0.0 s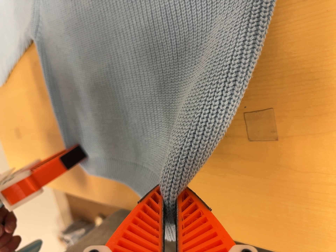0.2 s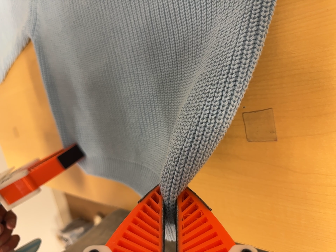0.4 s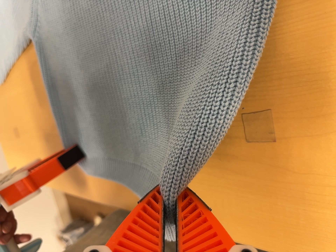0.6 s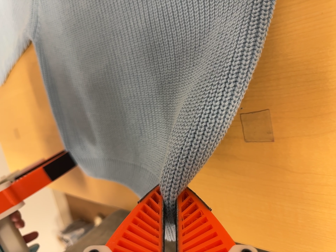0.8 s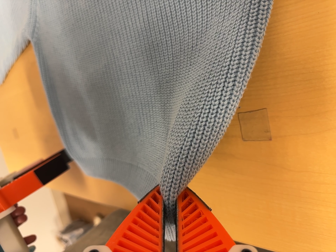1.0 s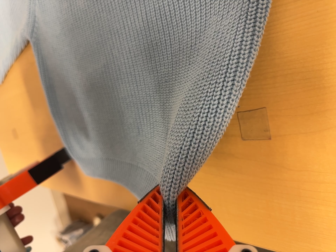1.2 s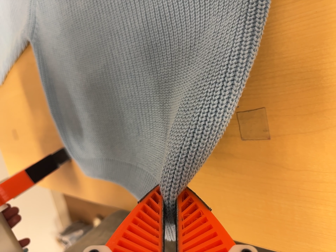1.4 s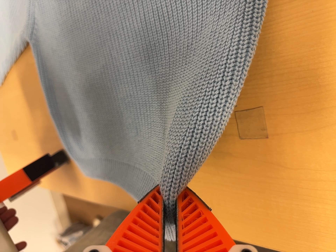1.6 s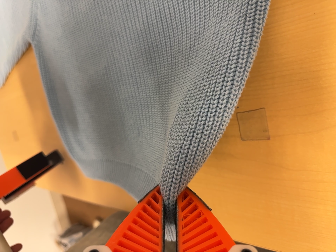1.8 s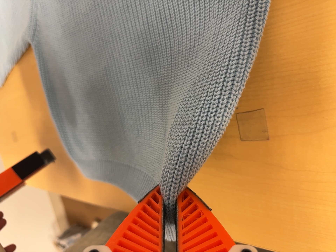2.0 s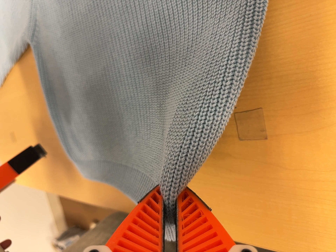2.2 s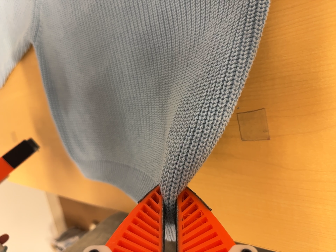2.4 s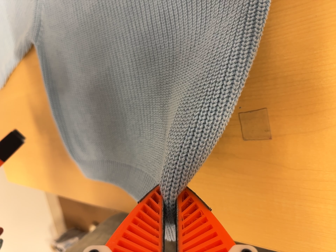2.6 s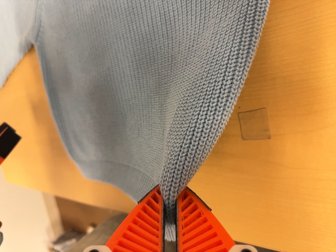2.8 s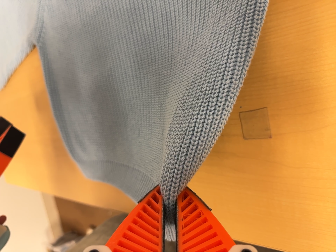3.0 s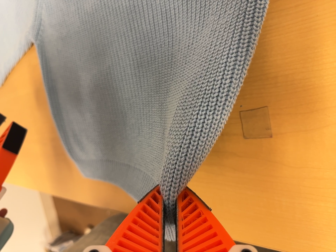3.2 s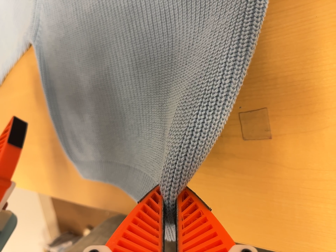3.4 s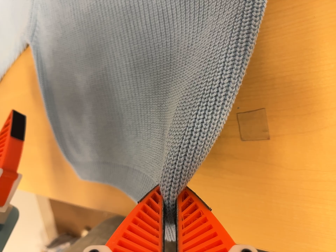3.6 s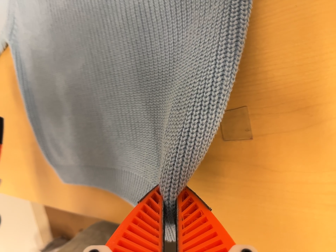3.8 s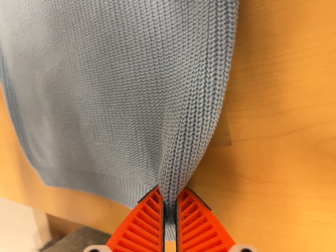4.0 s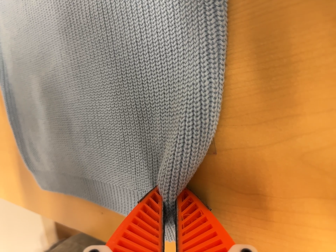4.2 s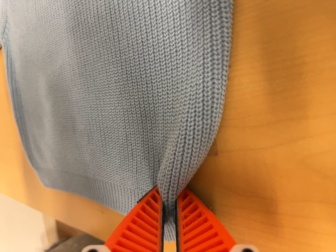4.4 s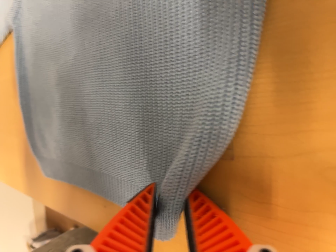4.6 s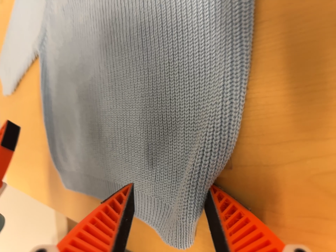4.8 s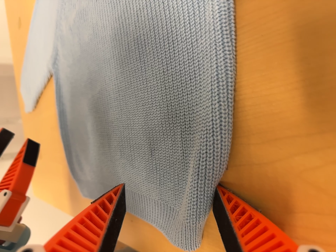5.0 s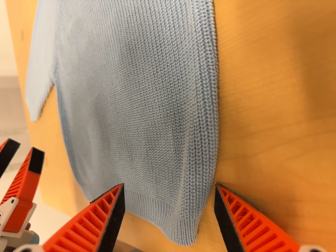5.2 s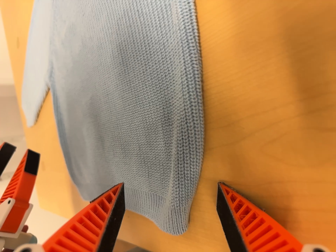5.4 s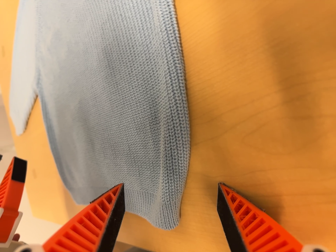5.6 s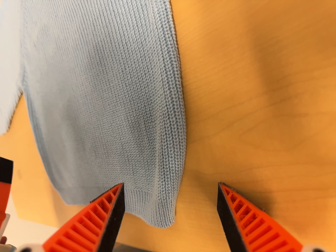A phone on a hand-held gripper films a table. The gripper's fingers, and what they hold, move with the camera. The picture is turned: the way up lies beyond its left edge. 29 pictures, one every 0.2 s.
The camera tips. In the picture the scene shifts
downward.
0.0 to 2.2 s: The camera shifts only a little, or ends up much as it began.
2.2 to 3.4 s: The camera shifts only a little, or ends up much as it began.
3.4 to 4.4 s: The camera travels forward, about 6 cm, so what stands in front looms larger.
4.4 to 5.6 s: The camera travels backward and to its right, about 7 cm, so what stands in front gets smaller. It rolls about its line of sight by about 10 degrees, and the scene rotates counterclockwise.
The film runs backward here.
